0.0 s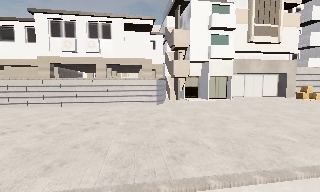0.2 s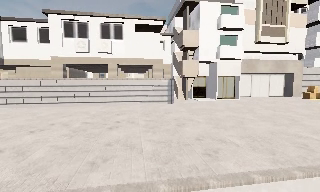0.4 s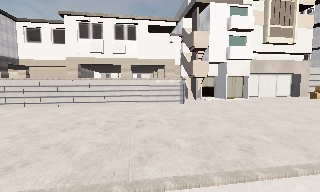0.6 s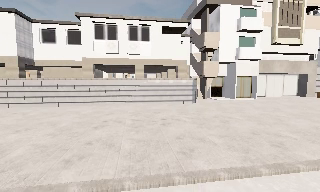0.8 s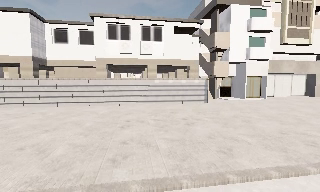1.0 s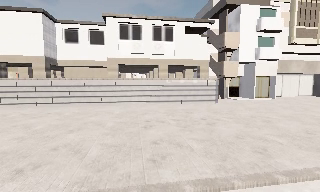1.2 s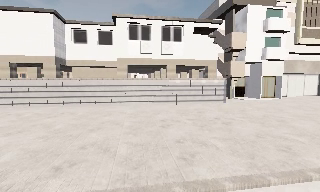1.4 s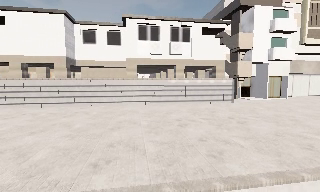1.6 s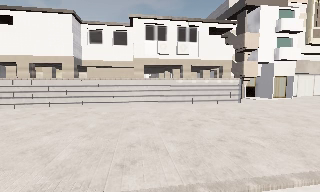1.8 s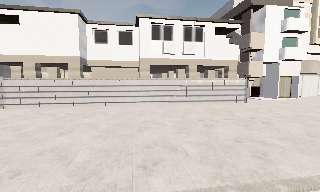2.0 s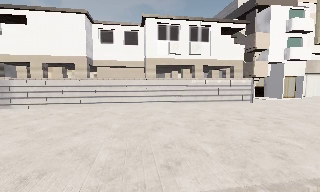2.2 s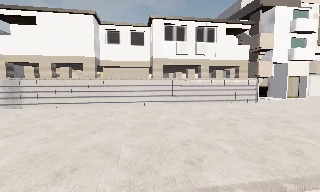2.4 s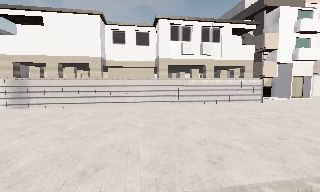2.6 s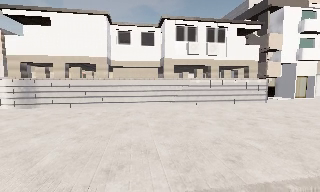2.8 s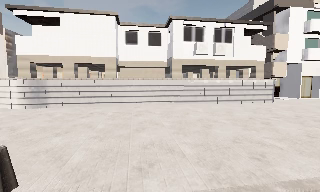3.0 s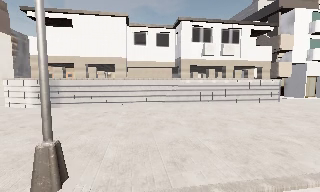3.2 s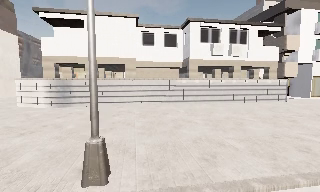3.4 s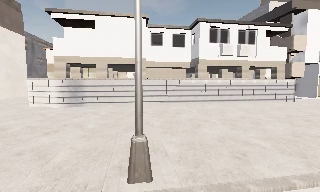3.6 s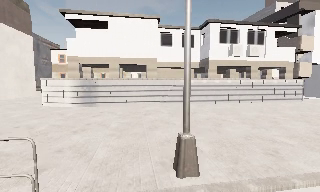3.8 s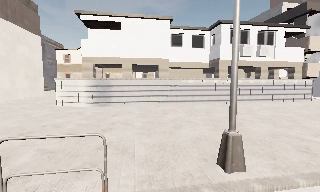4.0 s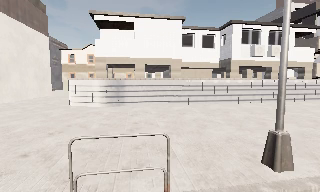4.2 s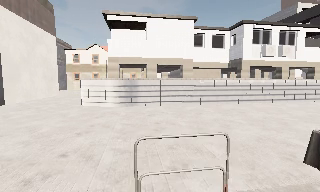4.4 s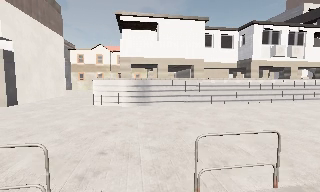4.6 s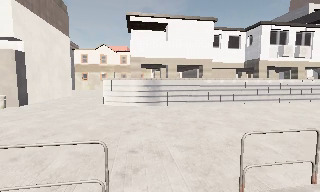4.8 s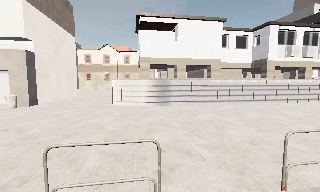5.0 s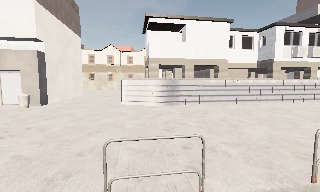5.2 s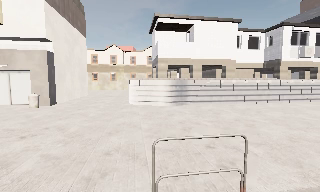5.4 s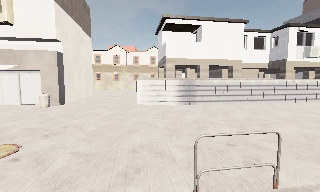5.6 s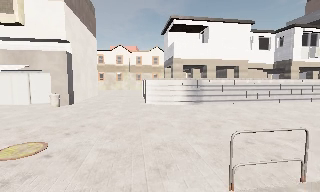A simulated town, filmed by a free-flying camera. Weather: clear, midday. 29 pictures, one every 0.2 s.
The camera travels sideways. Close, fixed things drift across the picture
to the right.
0.0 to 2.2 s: The camera travels to its left, about 8 m, so close, fixed things drift to the right. It loses speed.
2.2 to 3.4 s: The camera travels to its left, about 3.5 m, so close, fixed things drift to the right. It gains speed.
3.4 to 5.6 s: The camera travels to its left, about 8 m, so close, fixed things drift to the right.
The film runs forward here.
